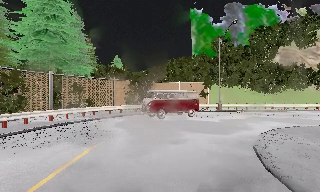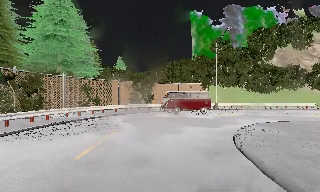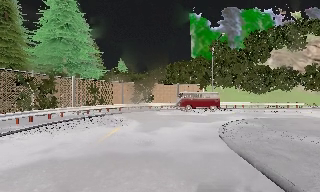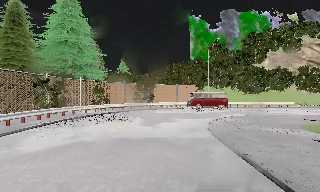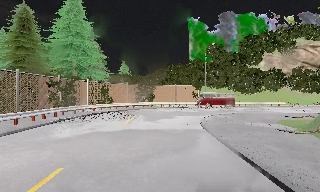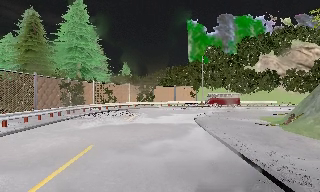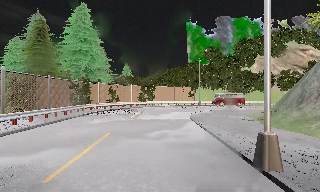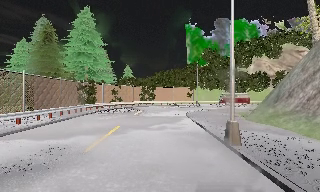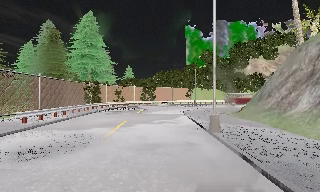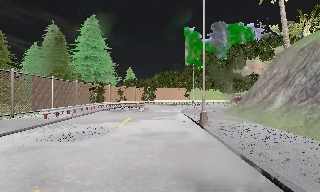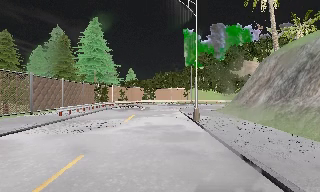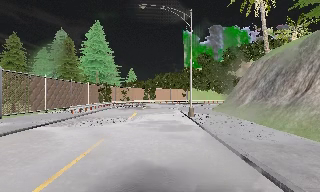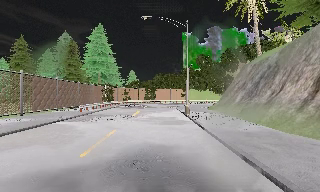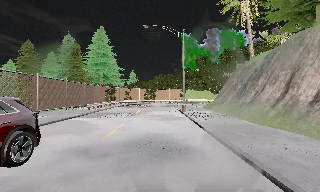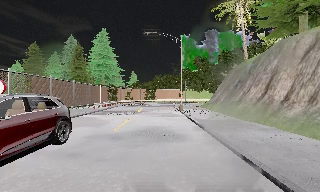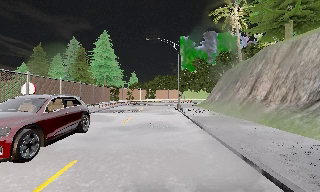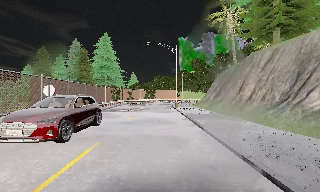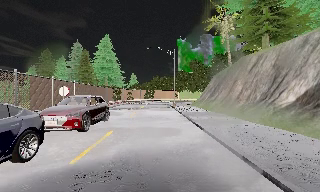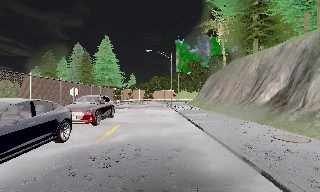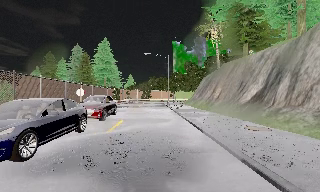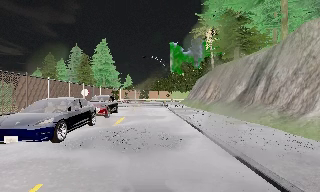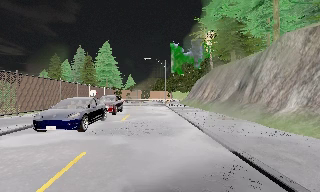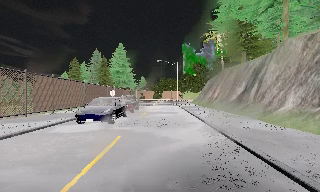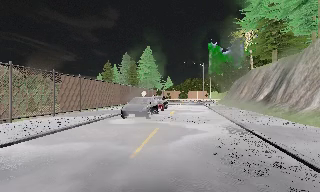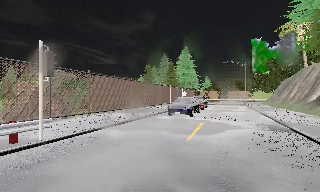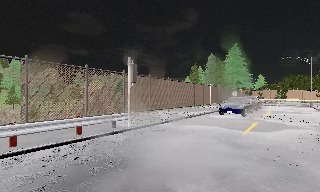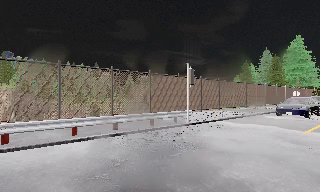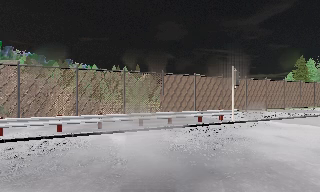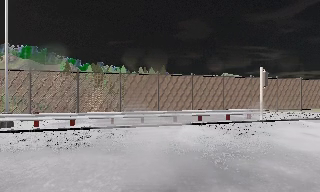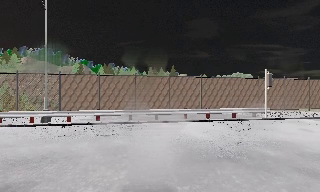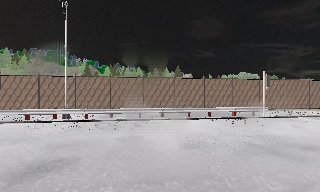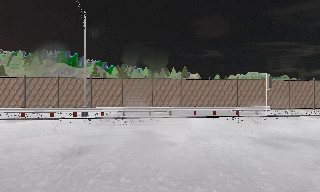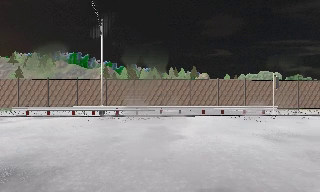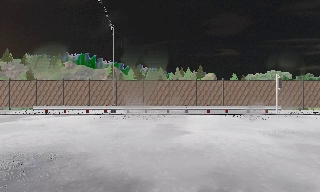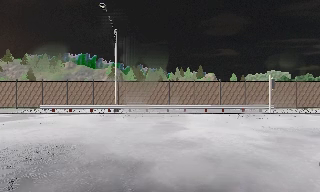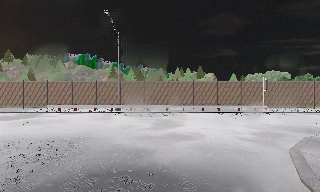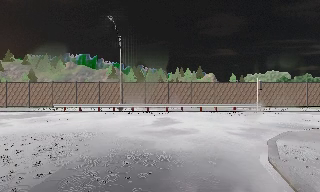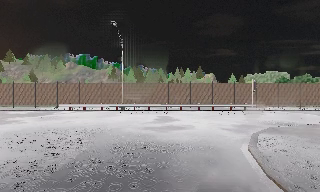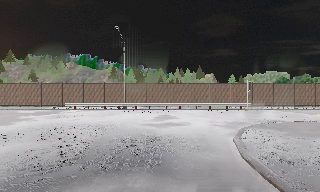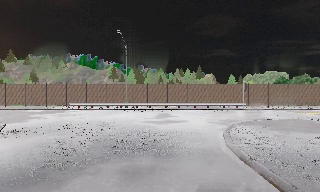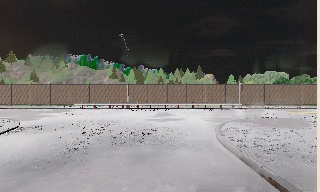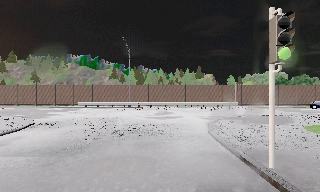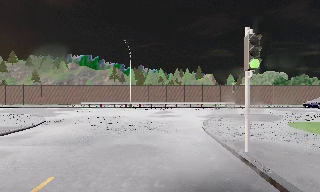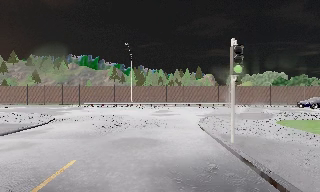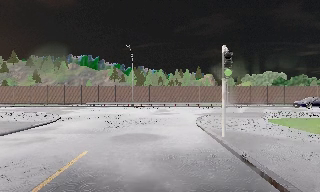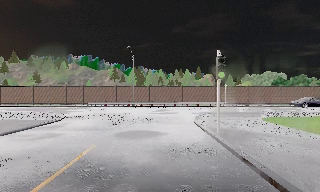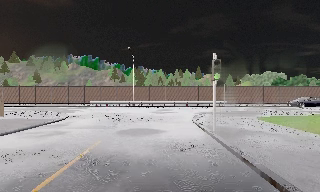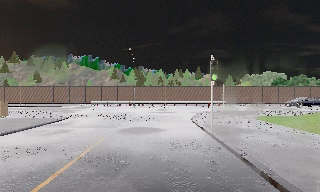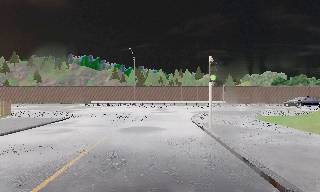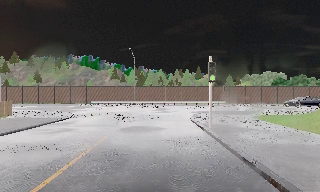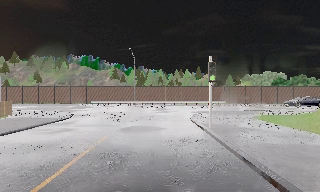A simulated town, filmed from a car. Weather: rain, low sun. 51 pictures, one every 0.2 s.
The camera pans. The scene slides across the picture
to the right.
The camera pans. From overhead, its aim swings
counterclockwise.
0.0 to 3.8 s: The camera travels backward, about 30 m, so what stands in front gets smaller.
3.8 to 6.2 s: The scene slides to the right, as the camera pans about 85 degrees to its left. It travels backward, about 17 m.
6.2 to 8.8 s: The camera travels backward, about 11 m, so what stands in front gets smaller.
8.8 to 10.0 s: The camera travels backward, about 1.5 m, so what stands in front gets smaller. It loses speed.
The film runs backward here.
